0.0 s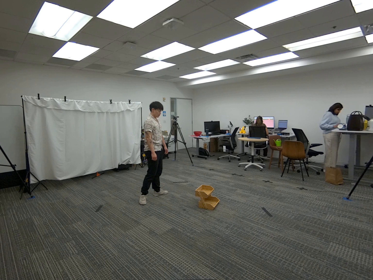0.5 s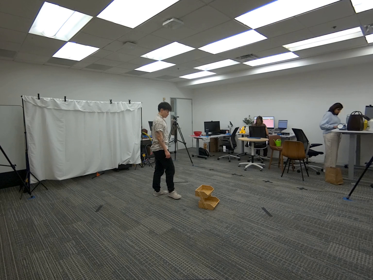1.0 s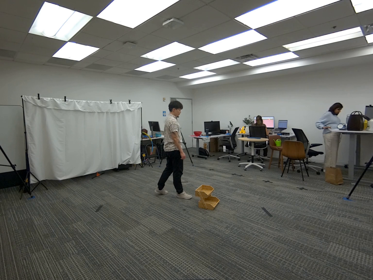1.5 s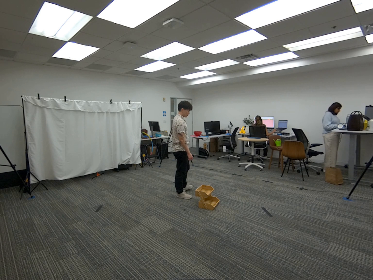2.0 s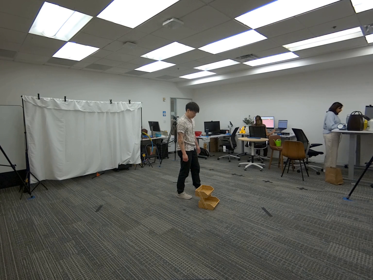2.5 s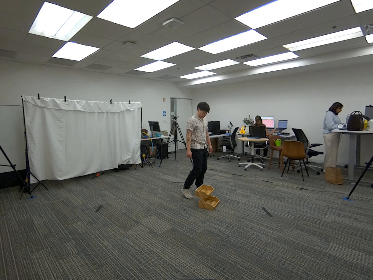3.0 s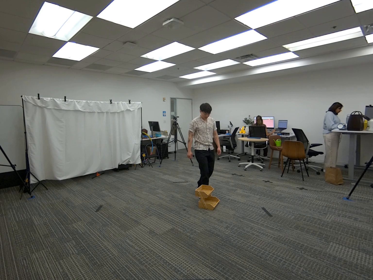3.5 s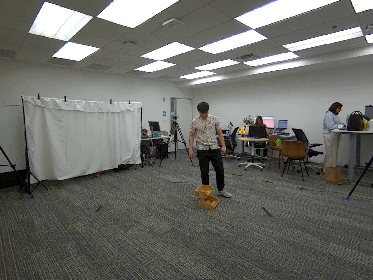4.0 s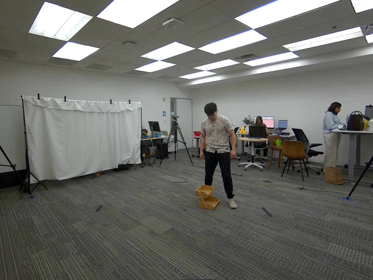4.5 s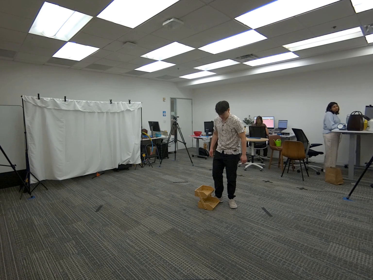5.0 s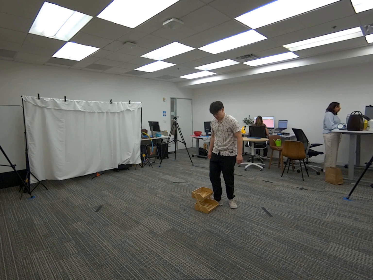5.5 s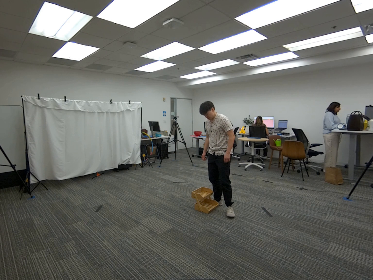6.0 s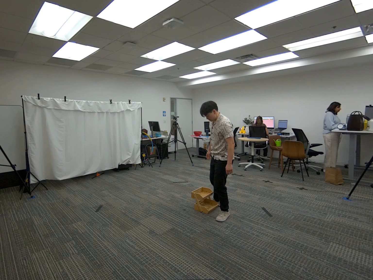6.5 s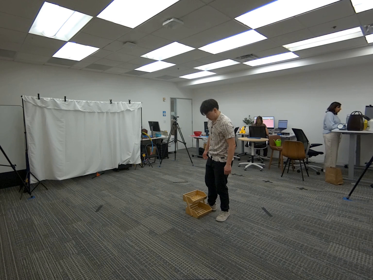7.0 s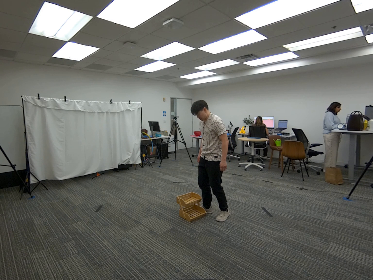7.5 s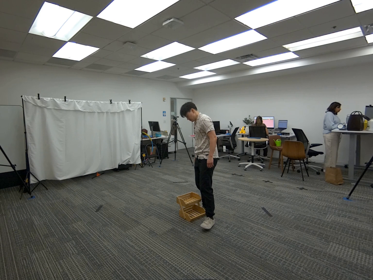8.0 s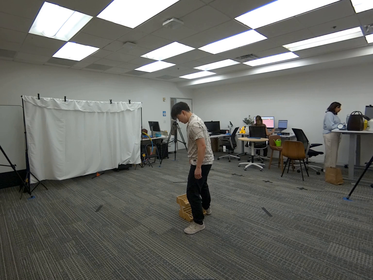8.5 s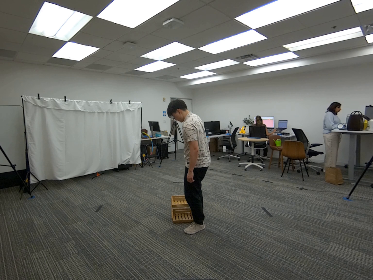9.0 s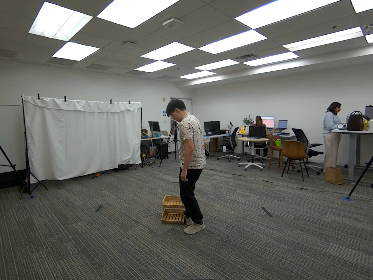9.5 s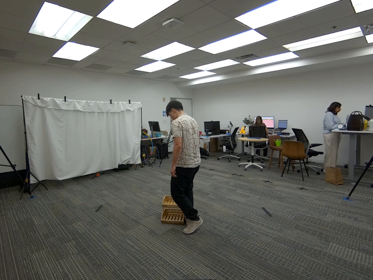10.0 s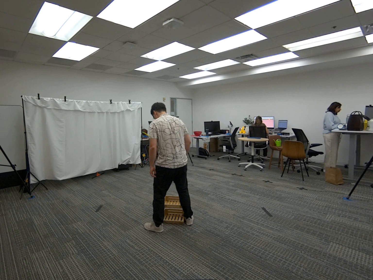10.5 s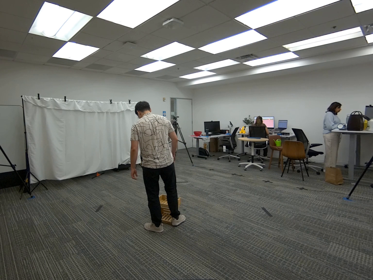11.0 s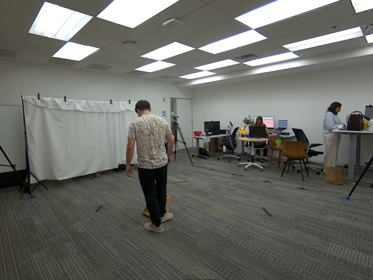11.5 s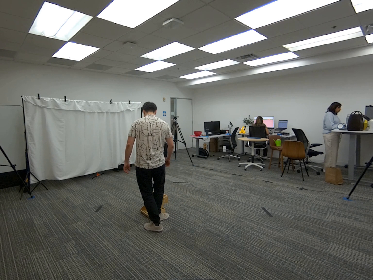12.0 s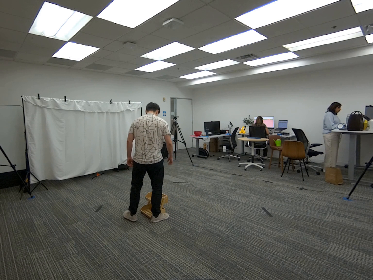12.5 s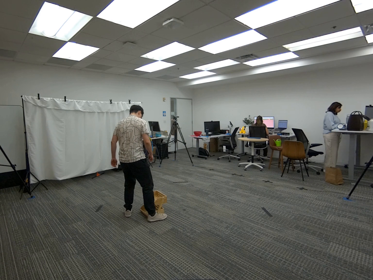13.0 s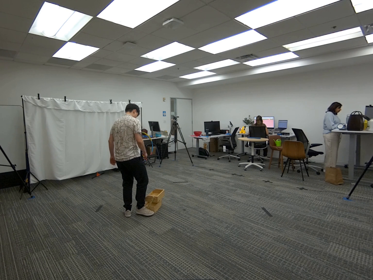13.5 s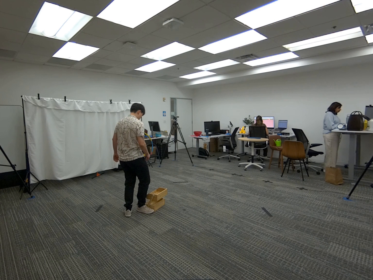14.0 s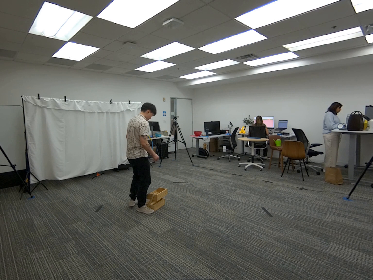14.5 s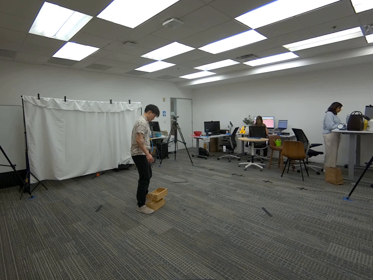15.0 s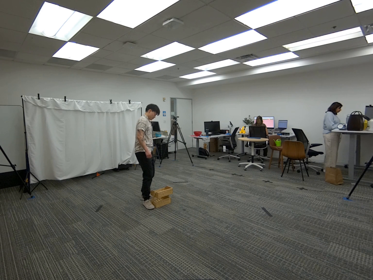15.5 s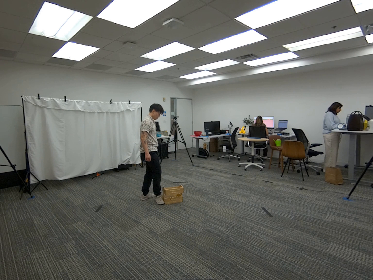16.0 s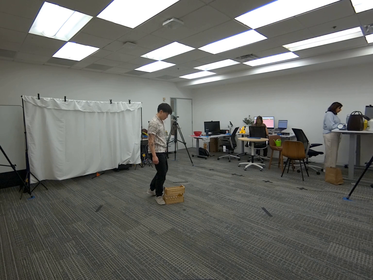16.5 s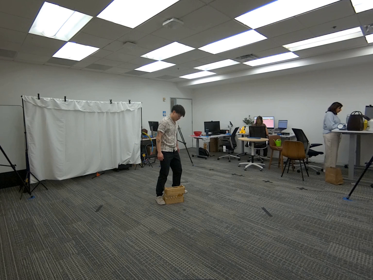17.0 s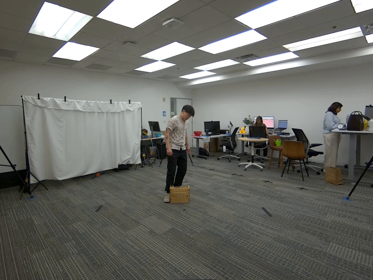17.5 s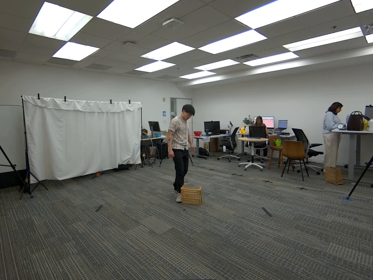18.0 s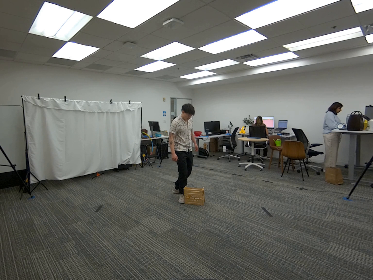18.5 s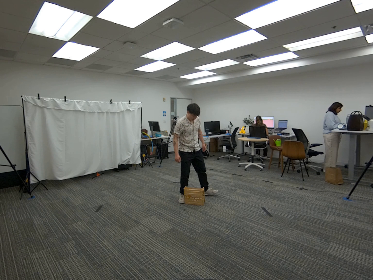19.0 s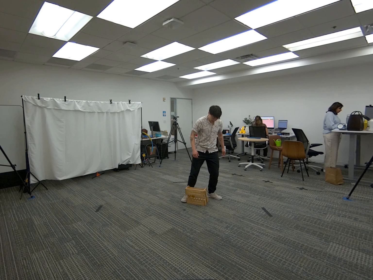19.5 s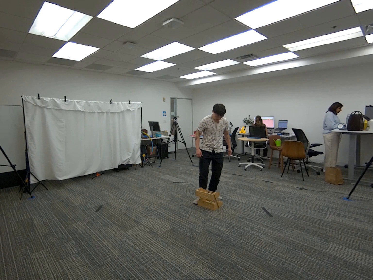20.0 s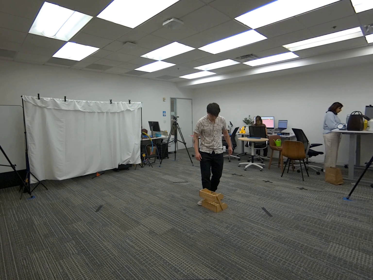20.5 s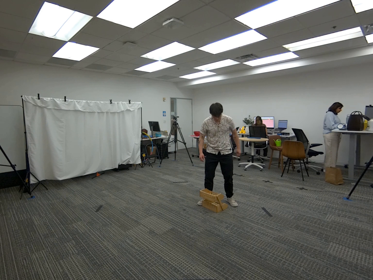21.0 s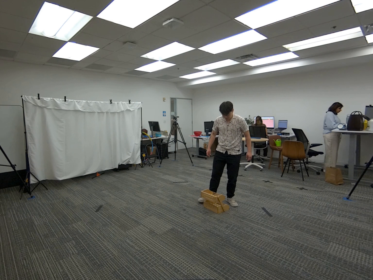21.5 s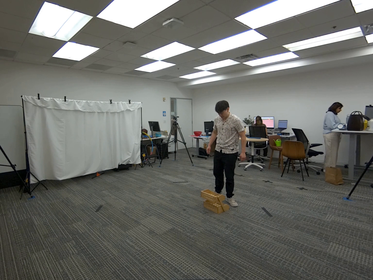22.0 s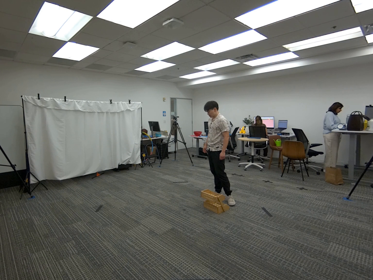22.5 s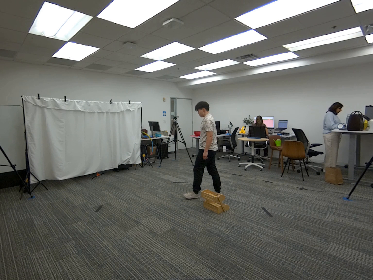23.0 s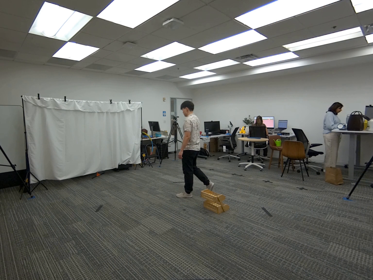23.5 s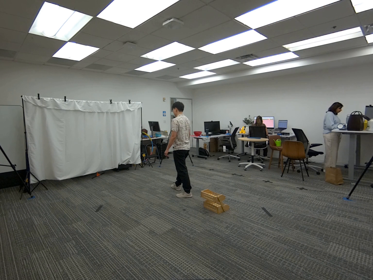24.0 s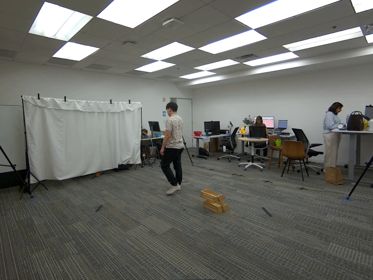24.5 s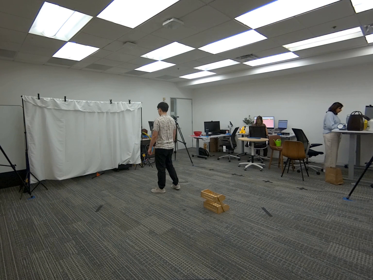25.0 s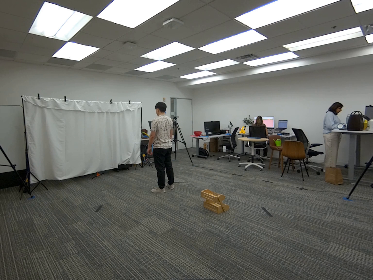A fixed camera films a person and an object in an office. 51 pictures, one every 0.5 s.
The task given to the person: Walk over to the wooden crate. Use your right foot to push the wooden crate around the bounding area until the end of sequence.
